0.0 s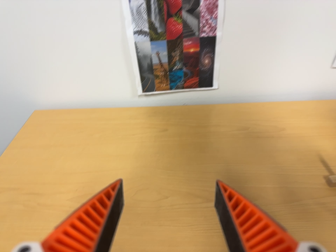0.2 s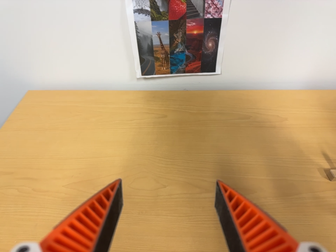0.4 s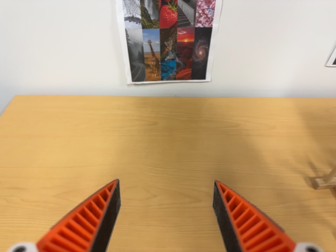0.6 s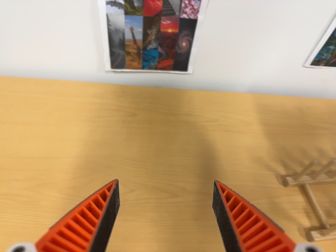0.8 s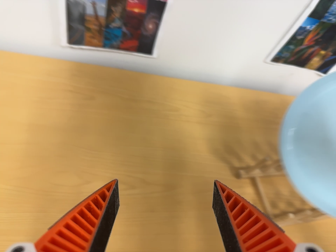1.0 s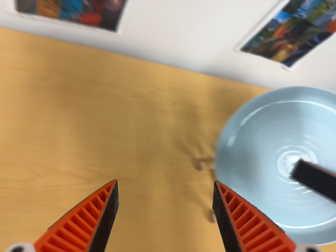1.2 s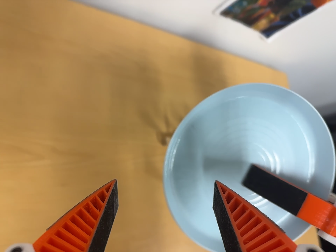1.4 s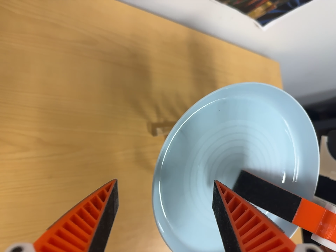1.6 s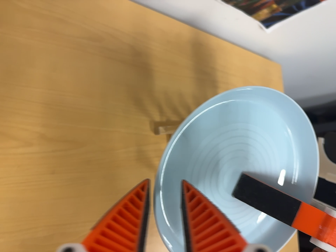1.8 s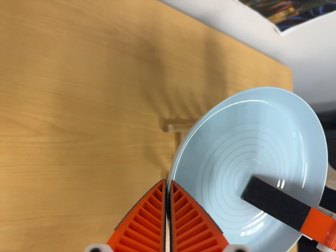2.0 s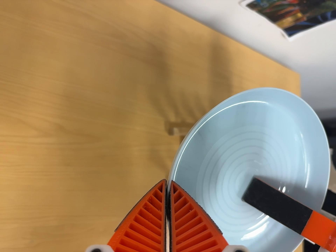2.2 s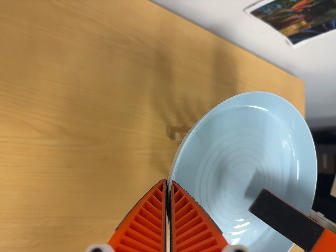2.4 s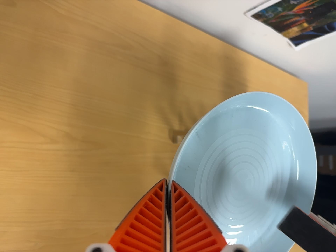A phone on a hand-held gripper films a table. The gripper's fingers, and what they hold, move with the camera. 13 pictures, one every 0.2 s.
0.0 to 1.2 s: The camera pans to its right by about 35 degrees. It travels toward the top of its view and forward, about 20 cm. Its aim tips toward the bottom of its view by about 35 degrees. It rolls about its line of sight by about 15 degrees, and the scene rotates clockwise.
1.2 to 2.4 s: The camera rolls about its line of sight by about 10 degrees, and the scene rotates clockwise.
The film runs backward here.
